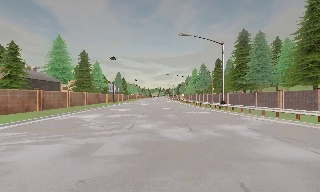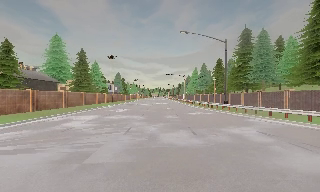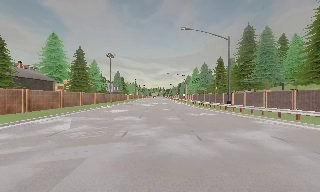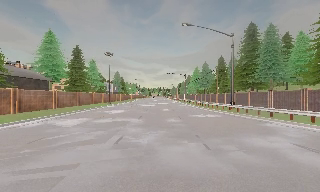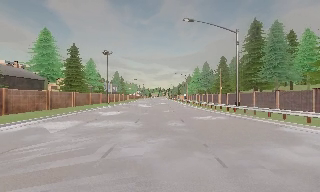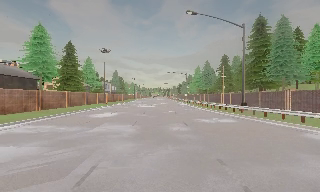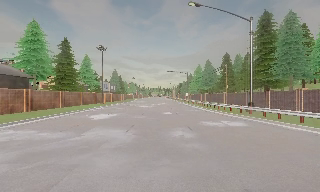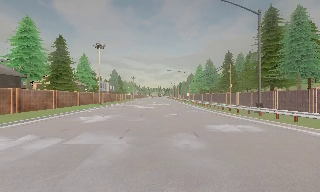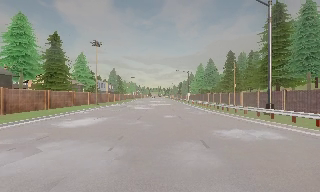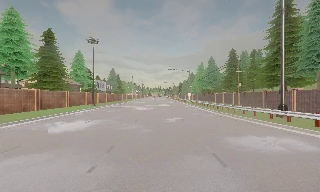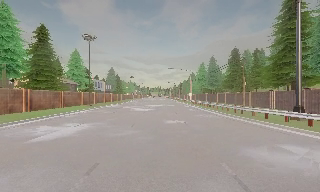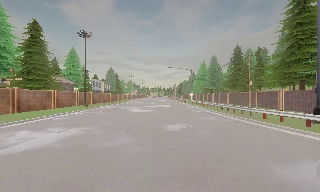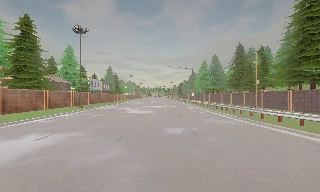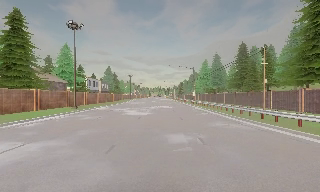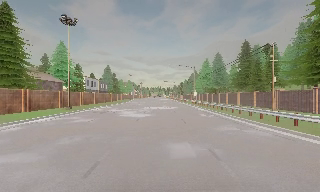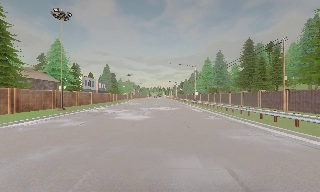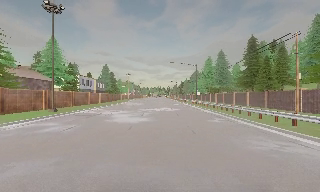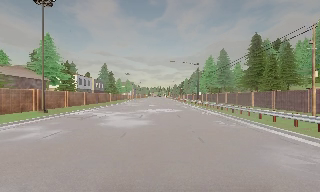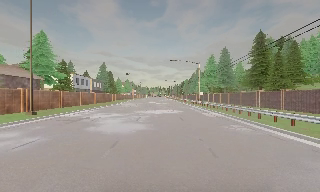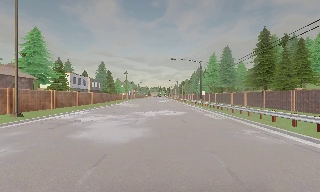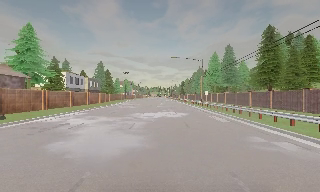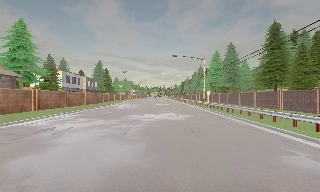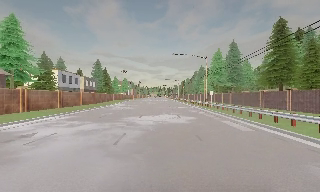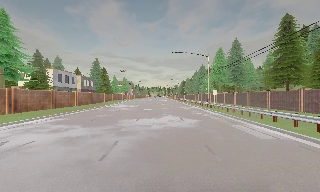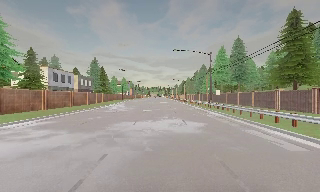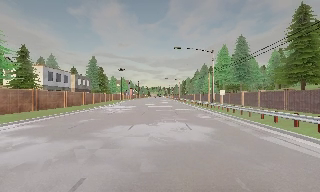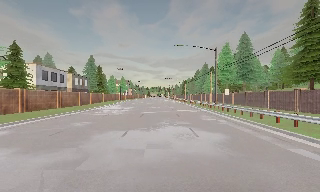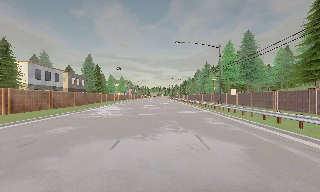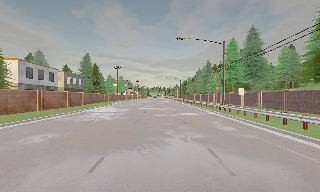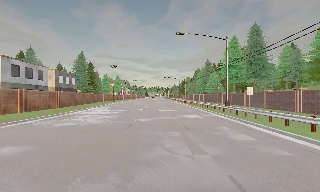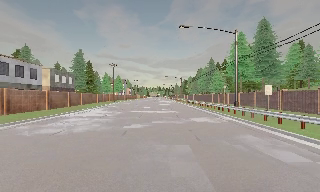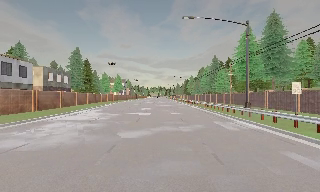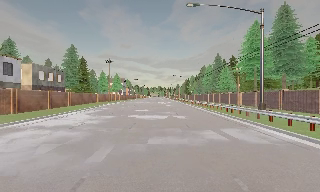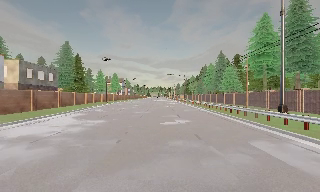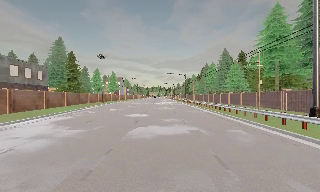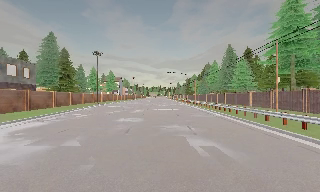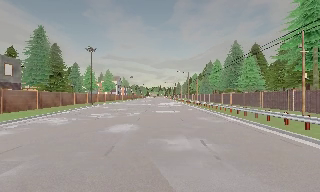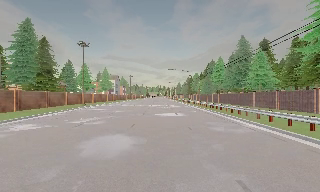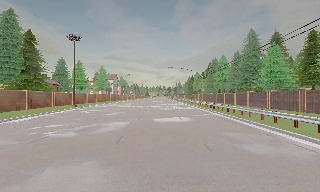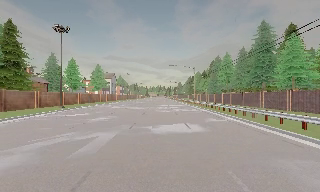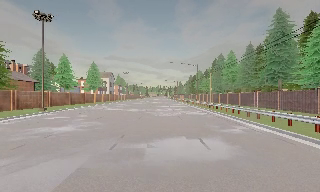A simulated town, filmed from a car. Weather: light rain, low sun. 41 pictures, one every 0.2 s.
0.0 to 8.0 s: The camera travels forward, about 75 m, so what stands in front looms larger. It gains speed.
The film runs forward here.
